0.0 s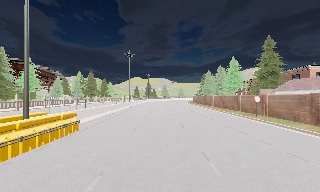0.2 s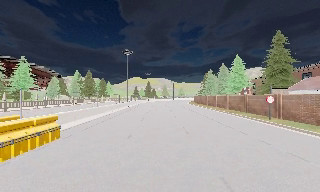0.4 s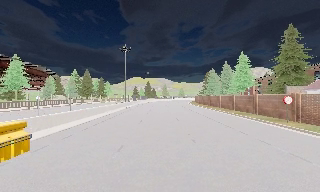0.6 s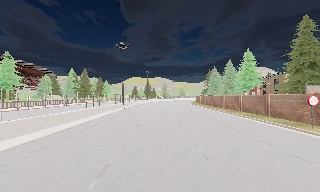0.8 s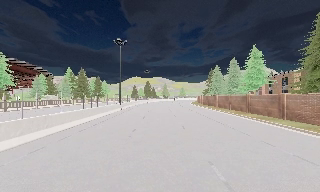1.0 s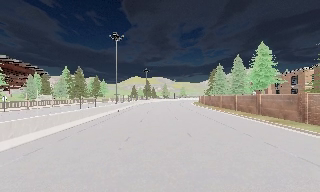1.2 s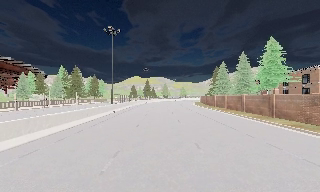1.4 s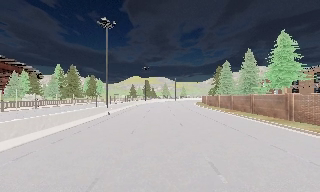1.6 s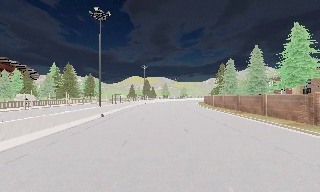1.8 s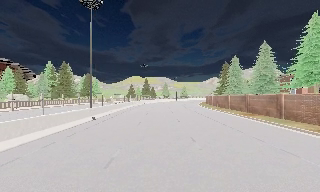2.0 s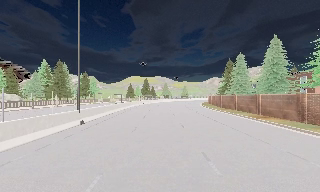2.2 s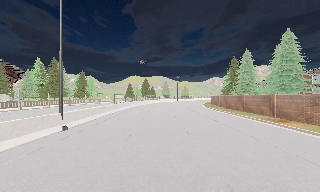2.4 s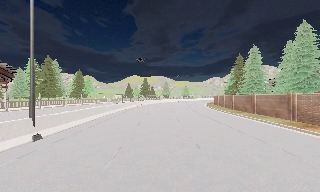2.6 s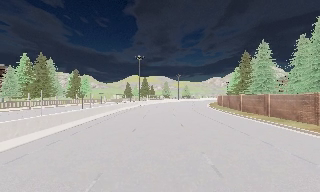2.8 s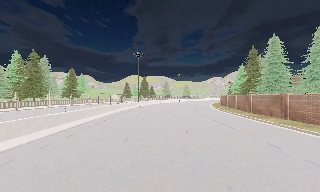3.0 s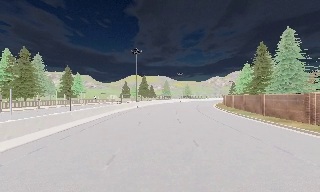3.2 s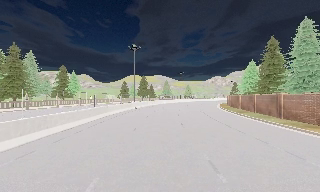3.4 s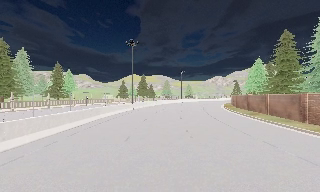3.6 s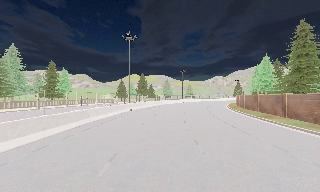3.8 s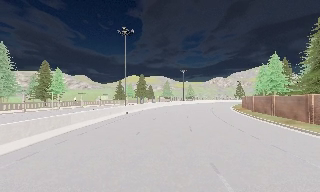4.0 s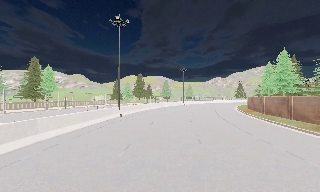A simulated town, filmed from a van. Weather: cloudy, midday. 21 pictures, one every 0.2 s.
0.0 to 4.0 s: The camera travels forward, about 50 m, so what stands in front looms larger.
The film runs forward here.
